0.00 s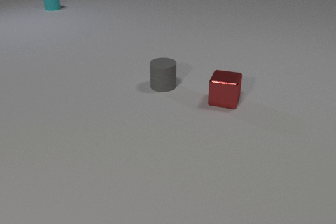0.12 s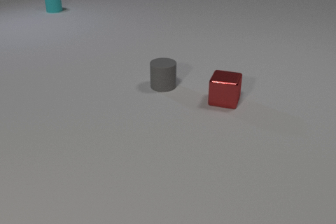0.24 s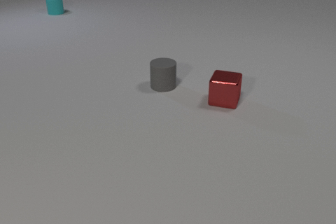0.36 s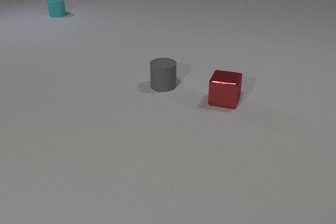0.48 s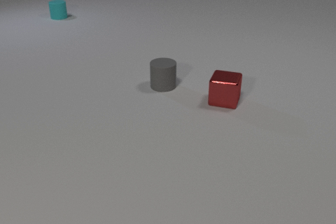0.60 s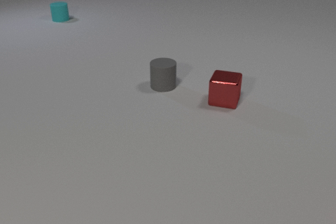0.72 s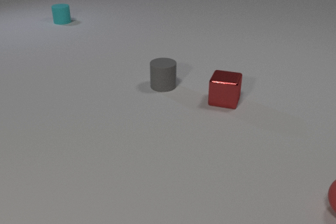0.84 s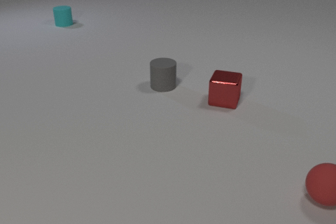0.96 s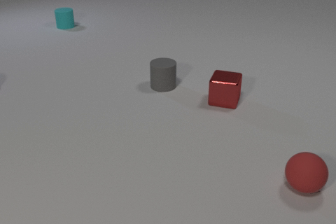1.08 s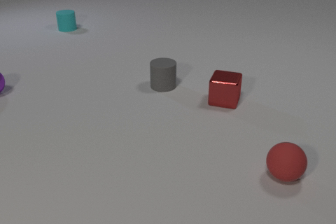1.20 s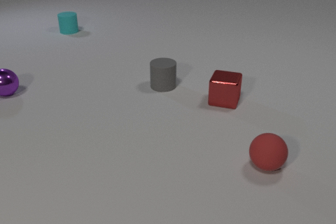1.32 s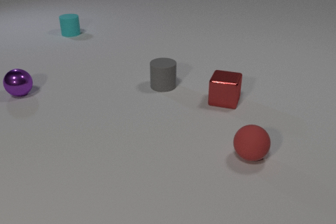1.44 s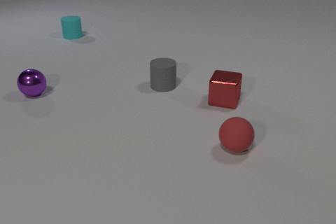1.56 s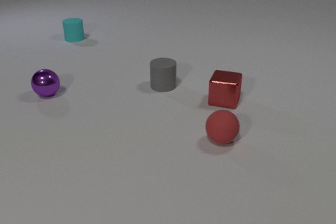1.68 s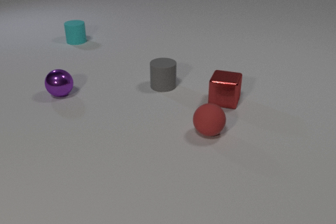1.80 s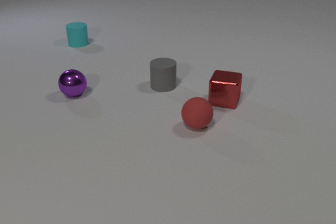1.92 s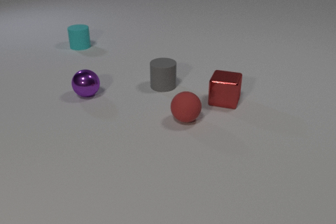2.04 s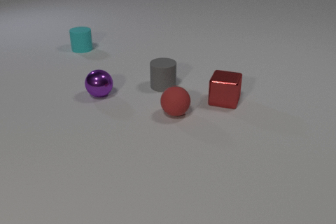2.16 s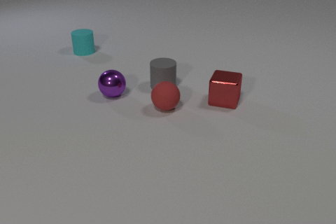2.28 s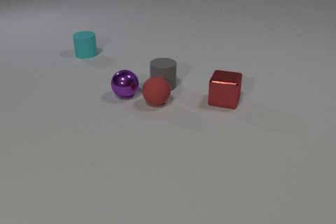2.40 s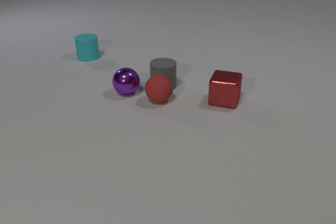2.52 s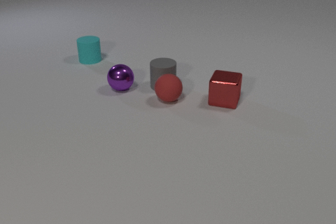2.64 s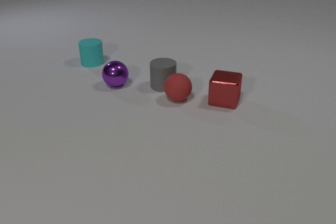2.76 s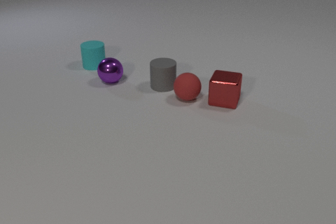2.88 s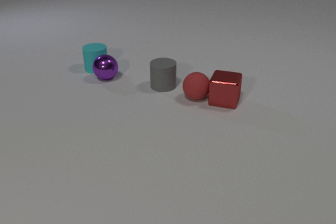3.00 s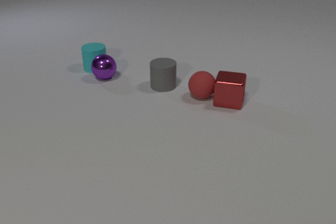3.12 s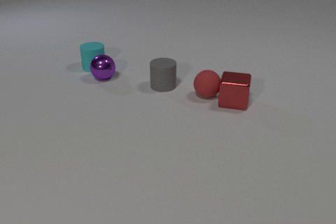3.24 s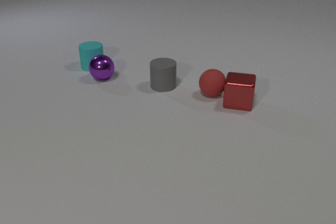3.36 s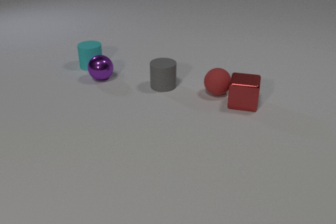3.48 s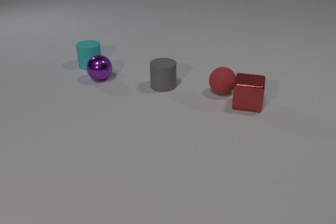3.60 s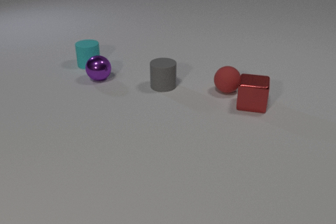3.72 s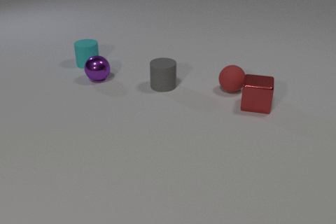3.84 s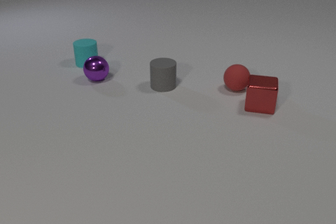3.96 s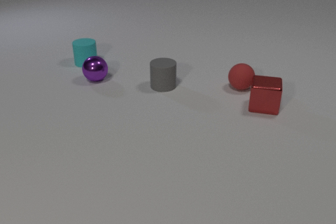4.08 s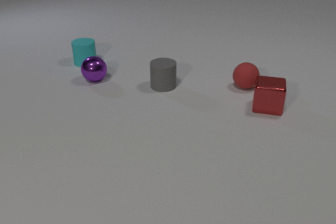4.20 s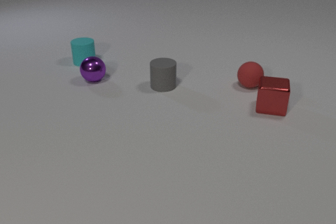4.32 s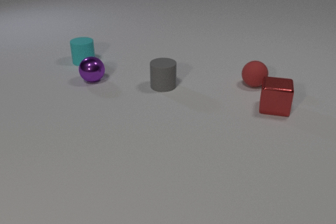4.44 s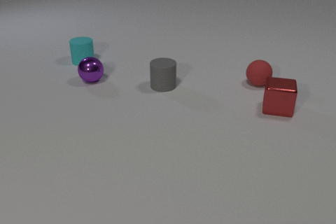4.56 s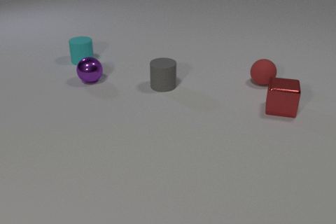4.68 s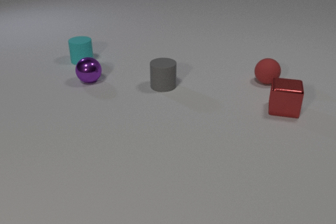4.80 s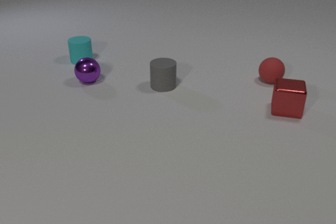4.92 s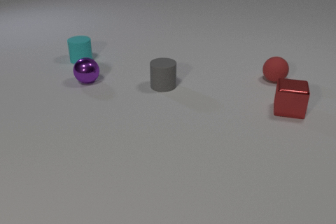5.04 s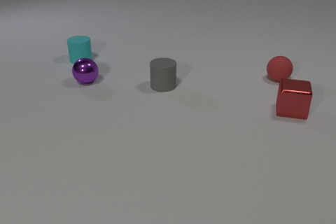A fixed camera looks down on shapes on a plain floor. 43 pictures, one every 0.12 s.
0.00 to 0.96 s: The red rubber sphere comes in at the right edge, rolls to the left and away from the camera. The cyan rubber cylinder slides toward the camera.
0.96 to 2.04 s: The red rubber sphere rolls to the left and away from the camera. The purple metal sphere comes in at the left edge, rolls to the right. The cyan rubber cylinder slides toward the camera.
2.04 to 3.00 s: The red rubber sphere rolls away from the camera and to the right. The purple metal sphere rolls away from the camera. The cyan rubber cylinder slides toward the camera. The red rubber sphere and the purple metal sphere collide. The red rubber sphere and the red metal cube collide. The purple metal sphere and the cyan rubber cylinder collide.
3.00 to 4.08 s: The red rubber sphere rolls to the right and away from the camera. The purple metal sphere rolls to the left. The red metal cube slides to the right. The cyan rubber cylinder slides away from the camera and to the left.
4.08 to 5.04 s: The red rubber sphere rolls to the right and away from the camera. The purple metal sphere rolls to the left. The red metal cube slides to the right. The cyan rubber cylinder slides away from the camera.
How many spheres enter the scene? 2.
What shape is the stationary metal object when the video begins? cube.
How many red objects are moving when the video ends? 2.
